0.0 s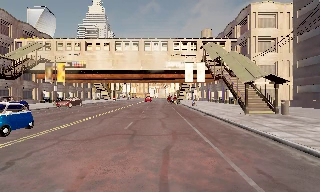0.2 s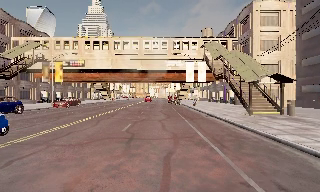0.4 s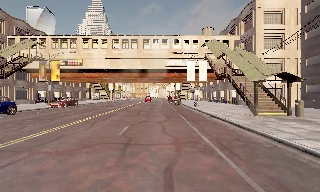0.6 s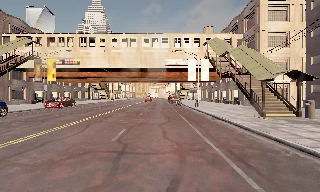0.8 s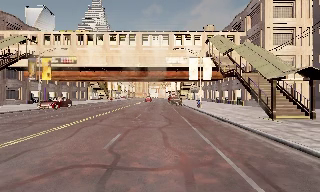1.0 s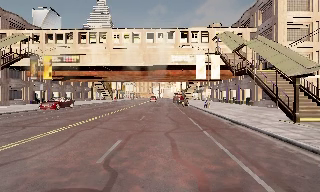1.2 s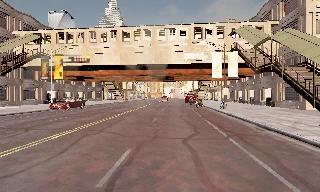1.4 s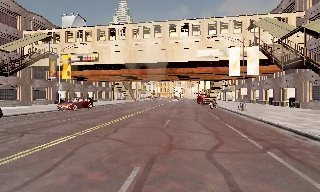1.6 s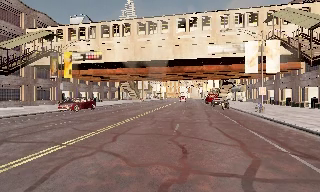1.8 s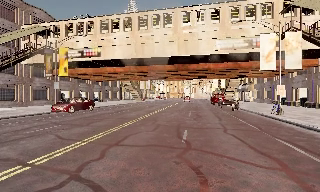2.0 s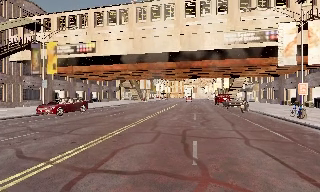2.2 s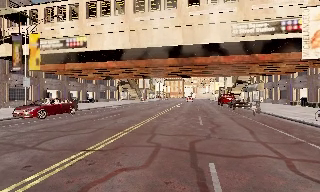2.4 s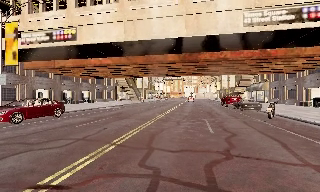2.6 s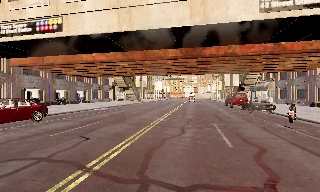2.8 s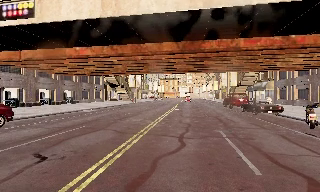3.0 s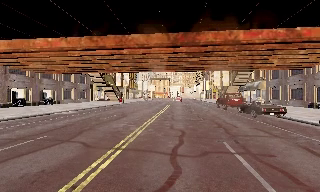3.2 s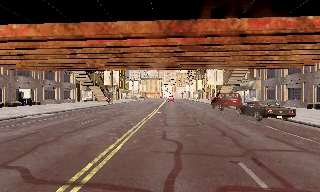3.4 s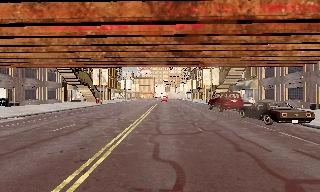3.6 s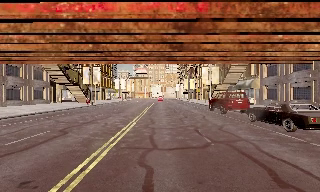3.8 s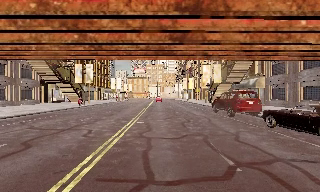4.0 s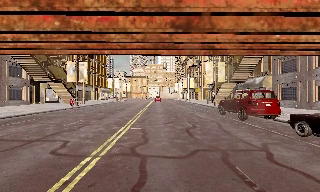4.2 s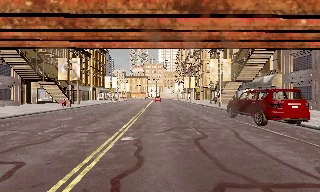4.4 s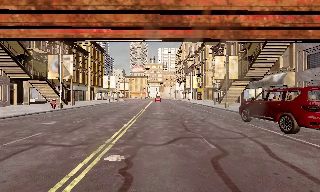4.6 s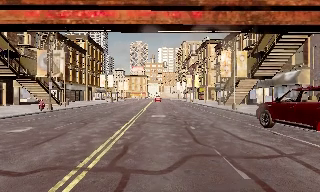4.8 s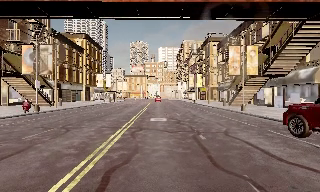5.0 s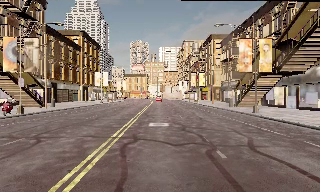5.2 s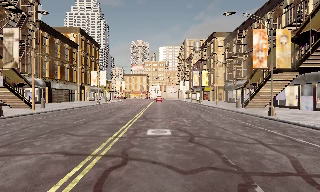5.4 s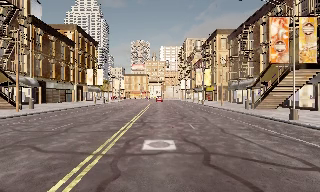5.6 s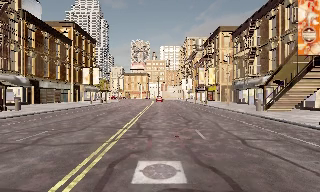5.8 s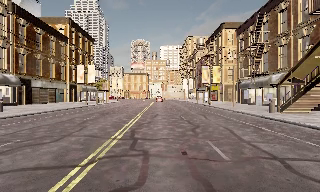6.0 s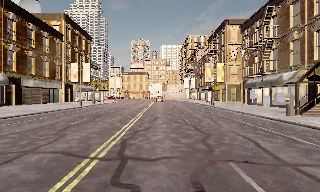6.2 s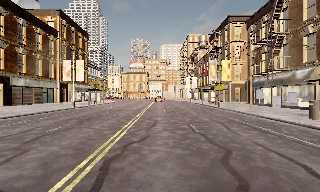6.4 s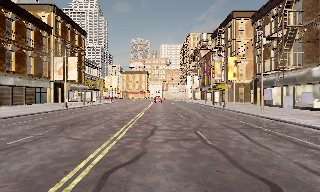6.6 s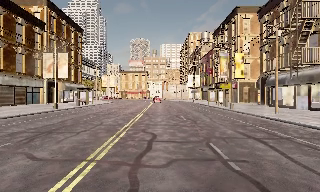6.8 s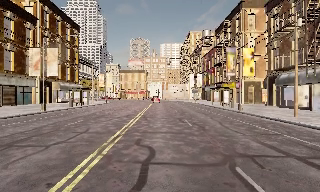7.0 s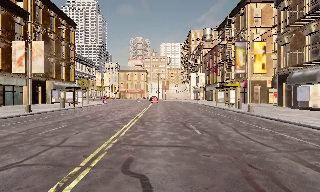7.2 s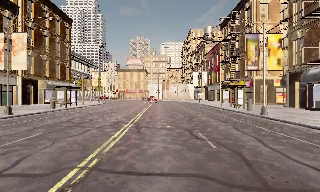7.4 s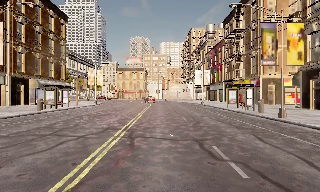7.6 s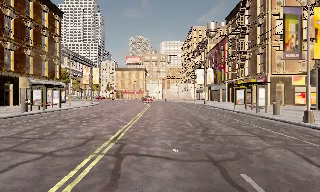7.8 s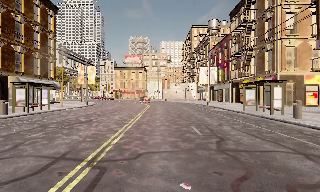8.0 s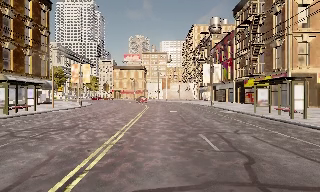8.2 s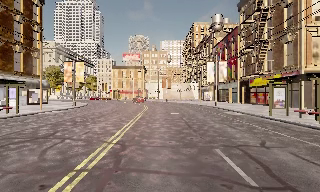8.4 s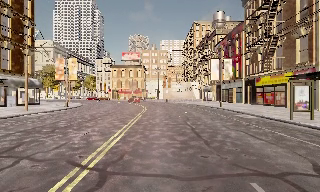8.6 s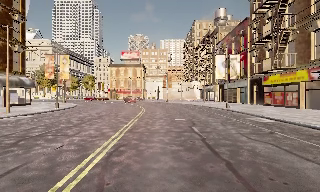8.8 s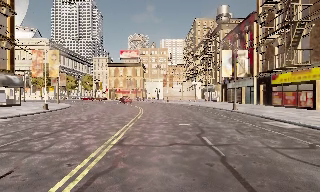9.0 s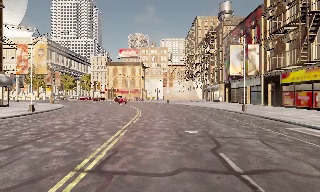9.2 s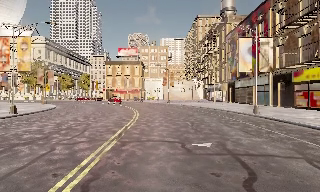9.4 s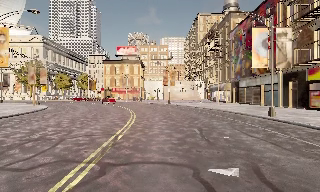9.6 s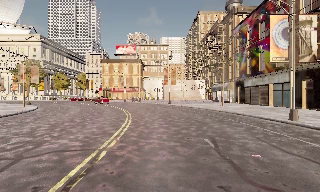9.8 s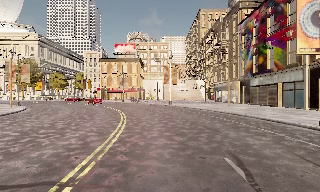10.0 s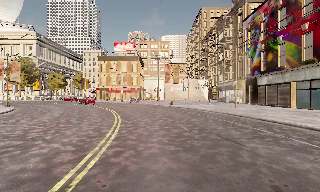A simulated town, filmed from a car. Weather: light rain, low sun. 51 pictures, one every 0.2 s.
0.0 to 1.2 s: The camera travels forward, about 5 m, so what stands in front looms larger. It gains speed.
1.2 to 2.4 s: The camera travels forward, about 10 m, so what stands in front looms larger.
2.4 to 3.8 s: The scene slides to the left, as the camera pans about 15 degrees to its right. It travels forward, about 13 m, so what stands in front looms larger.
3.8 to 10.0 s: The camera travels forward, about 60 m, so what stands in front looms larger.
The film runs forward here.
